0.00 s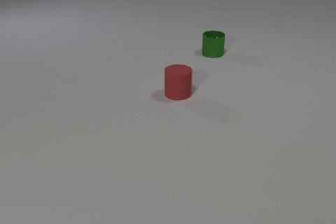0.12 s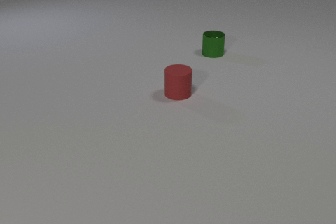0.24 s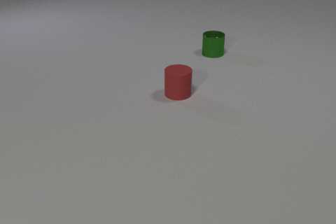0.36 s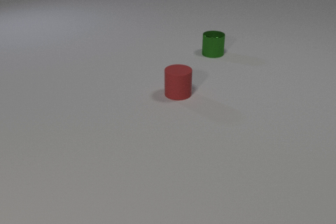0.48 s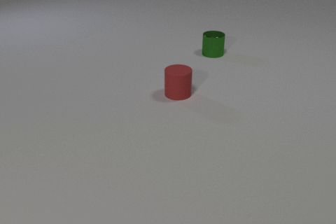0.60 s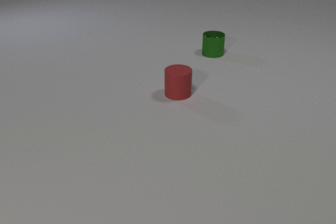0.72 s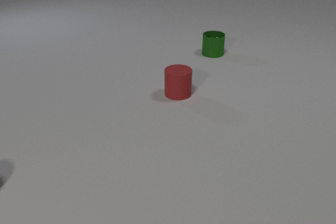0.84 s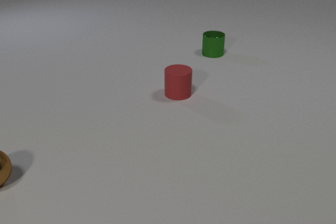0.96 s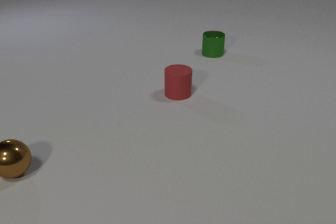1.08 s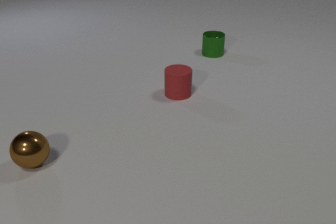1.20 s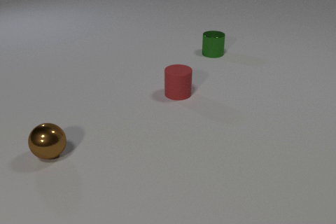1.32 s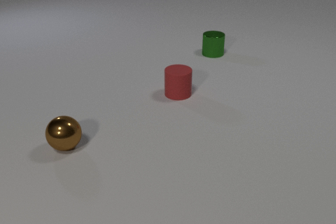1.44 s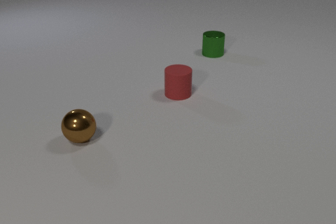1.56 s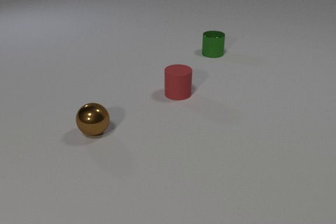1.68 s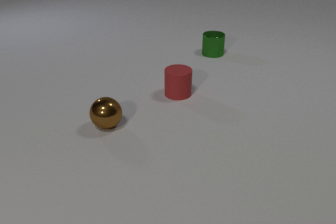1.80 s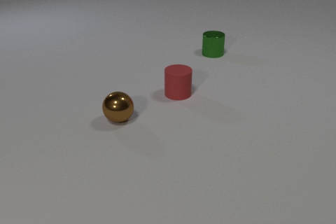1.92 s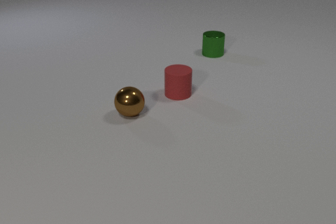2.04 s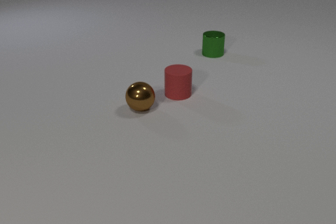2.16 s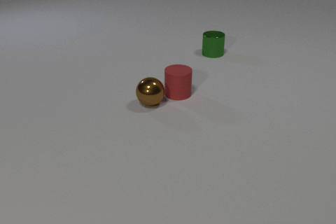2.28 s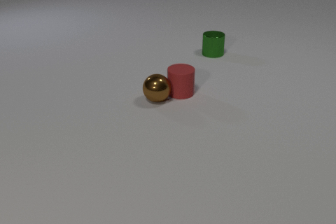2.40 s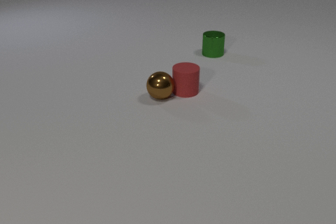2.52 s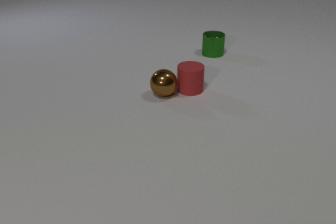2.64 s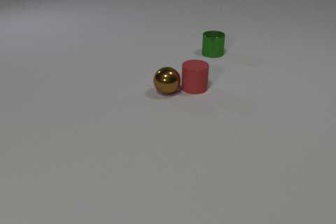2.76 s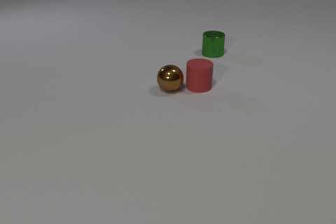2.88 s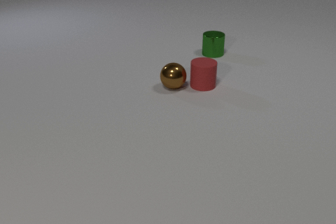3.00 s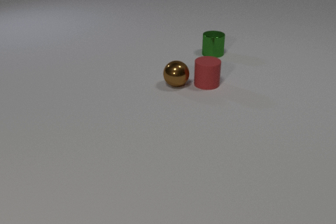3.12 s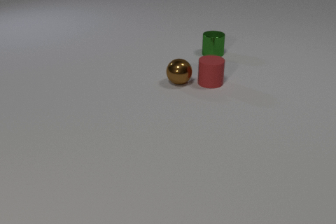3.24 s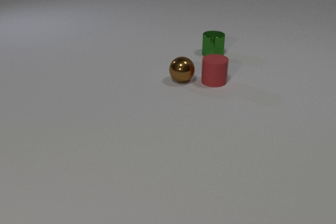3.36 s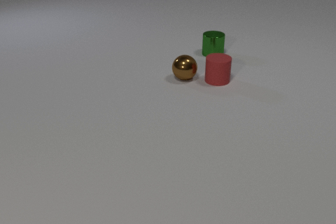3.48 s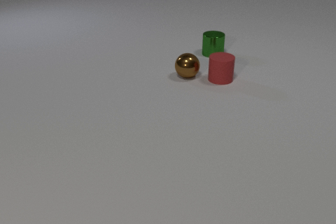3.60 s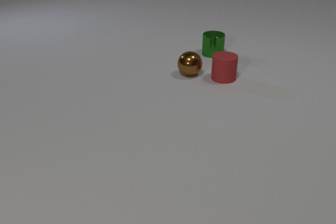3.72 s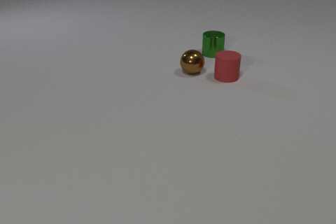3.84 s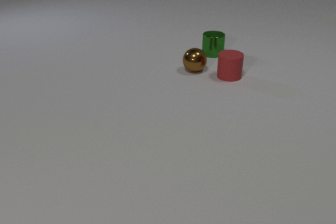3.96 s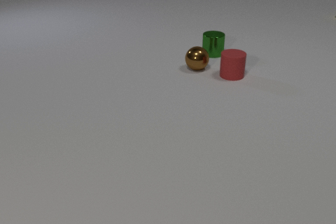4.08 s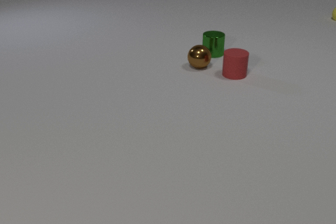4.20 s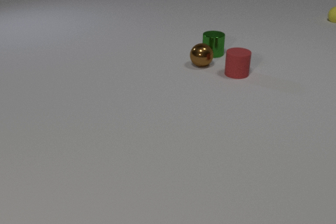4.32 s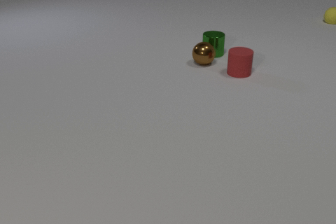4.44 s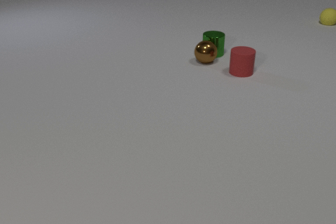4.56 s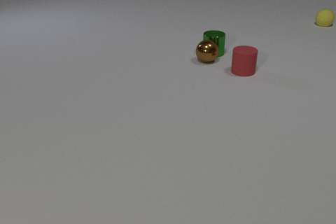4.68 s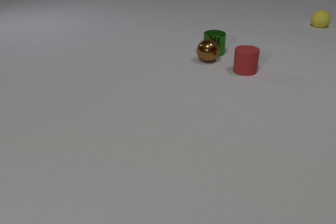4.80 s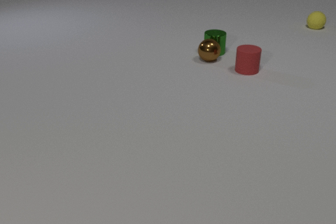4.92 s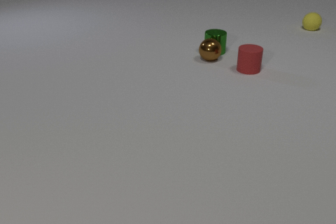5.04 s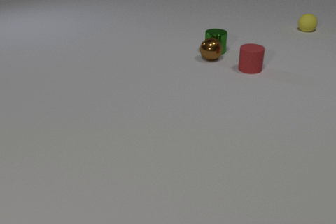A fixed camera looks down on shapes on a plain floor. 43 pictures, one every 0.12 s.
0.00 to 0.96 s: The brown metal sphere comes in at the left edge, rolls to the right and away from the camera.
0.96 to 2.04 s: The brown metal sphere rolls to the right and away from the camera.
2.04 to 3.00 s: The brown metal sphere rolls away from the camera and to the right. The red rubber cylinder slides to the right and away from the camera. The brown metal sphere and the red rubber cylinder collide.
3.00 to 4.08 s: The brown metal sphere rolls away from the camera and to the right. The red rubber cylinder slides to the right and away from the camera. The yellow rubber sphere comes in at the right edge, rolls toward the camera.
4.08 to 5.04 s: The brown metal sphere rolls away from the camera and to the right. The red rubber cylinder slides away from the camera and to the right. The green metal cylinder slides away from the camera. The yellow rubber sphere rolls toward the camera and to the left. The brown metal sphere and the green metal cylinder collide.
How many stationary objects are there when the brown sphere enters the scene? 2.
What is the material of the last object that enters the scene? rubber.
What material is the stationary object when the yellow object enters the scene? metal.
